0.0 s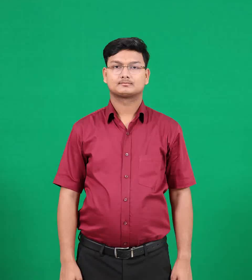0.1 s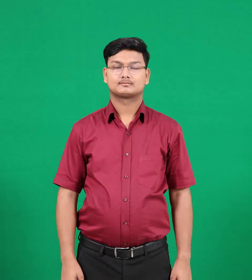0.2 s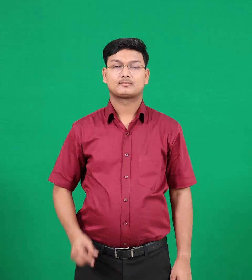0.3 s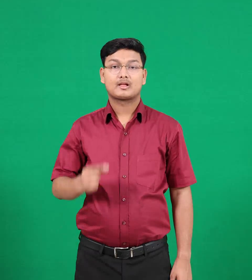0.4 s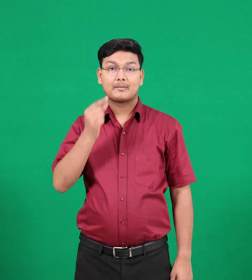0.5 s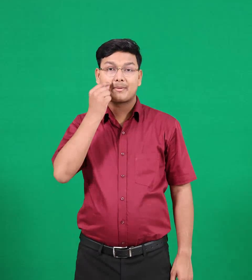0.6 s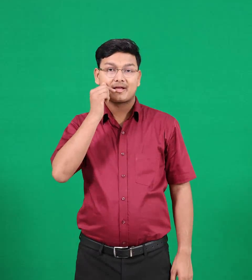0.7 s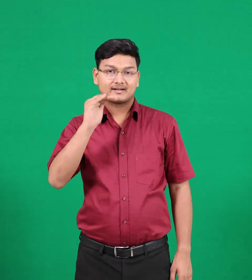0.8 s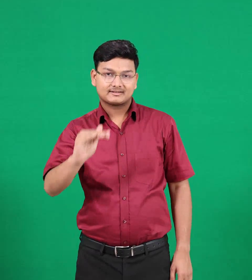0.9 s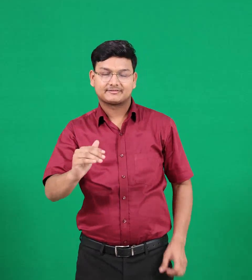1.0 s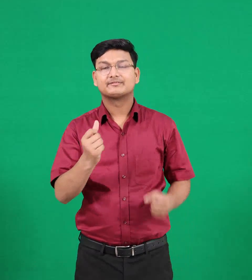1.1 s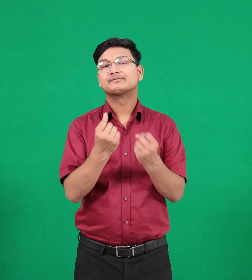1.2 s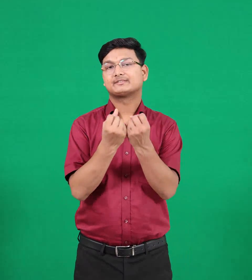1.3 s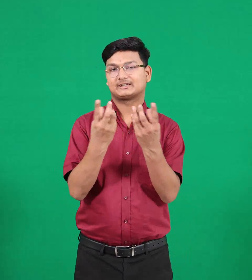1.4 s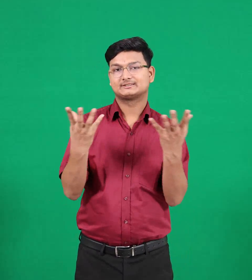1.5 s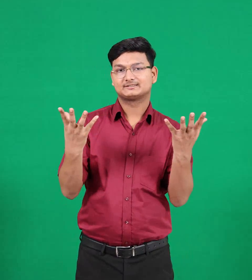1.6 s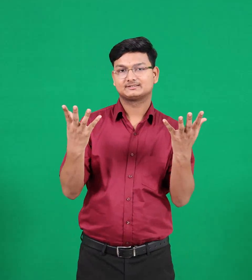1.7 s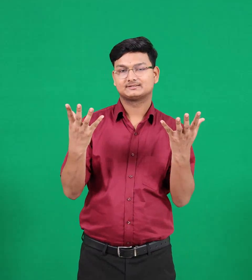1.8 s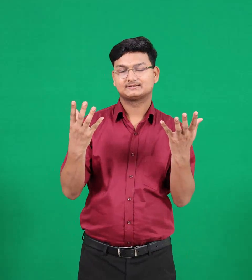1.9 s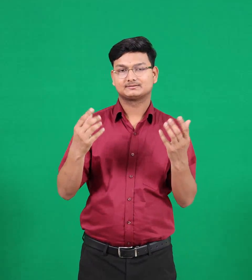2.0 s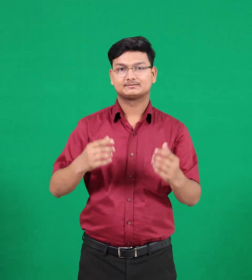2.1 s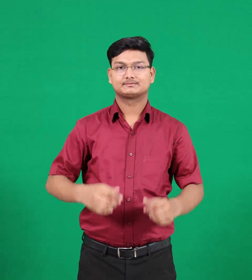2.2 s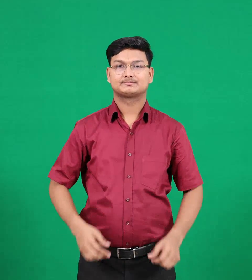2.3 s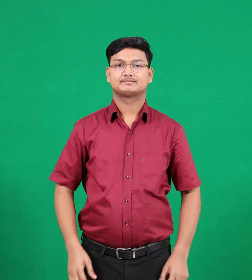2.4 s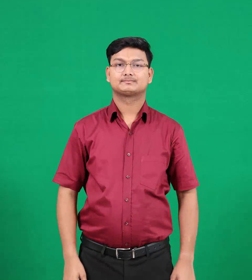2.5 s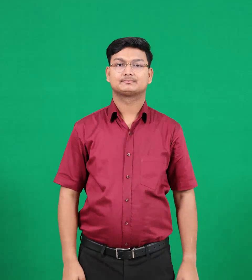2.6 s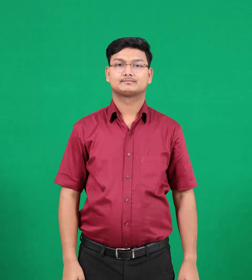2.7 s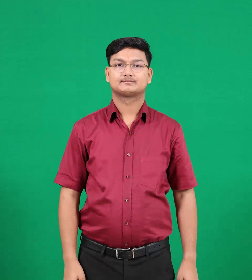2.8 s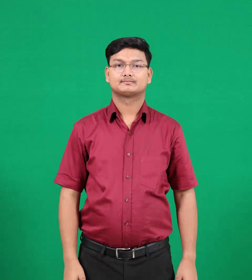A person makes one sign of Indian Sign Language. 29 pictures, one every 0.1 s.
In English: boys
